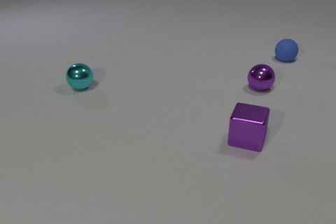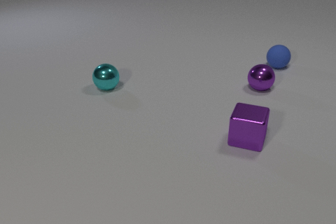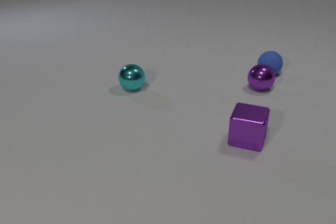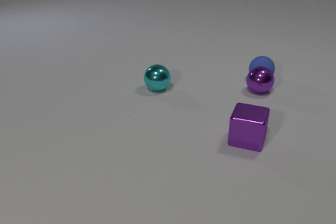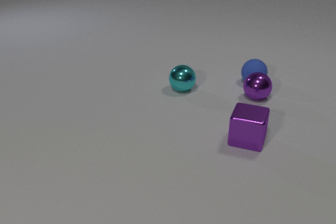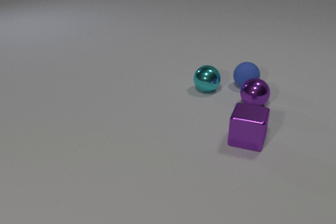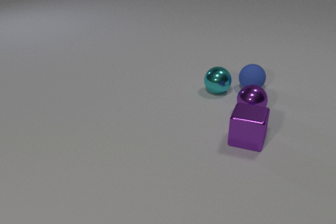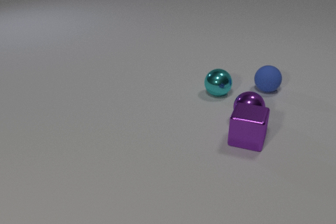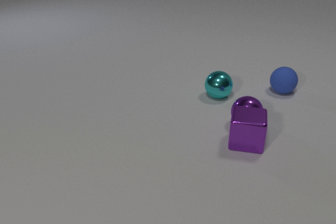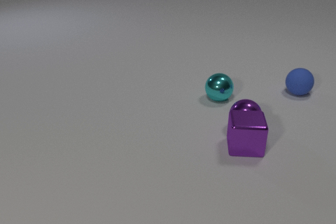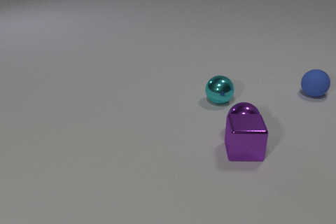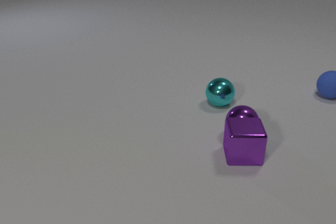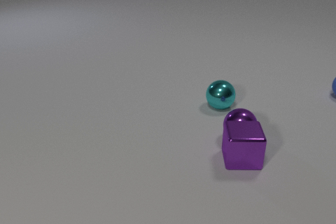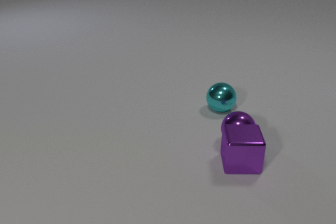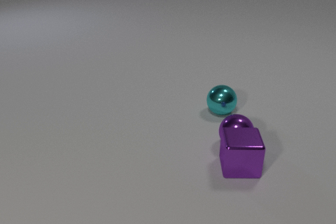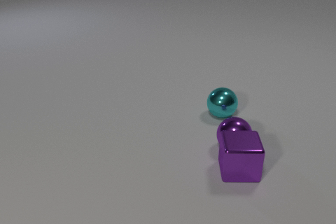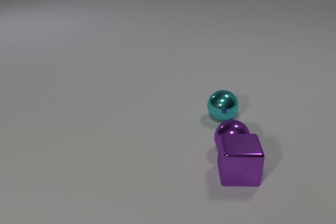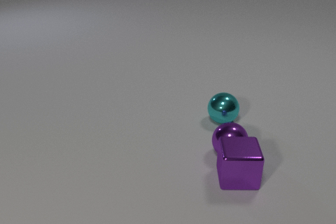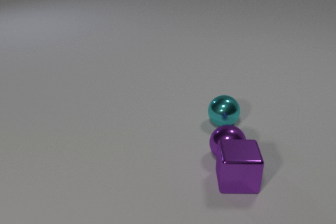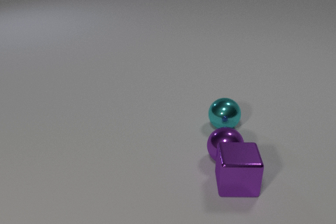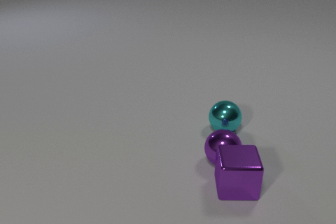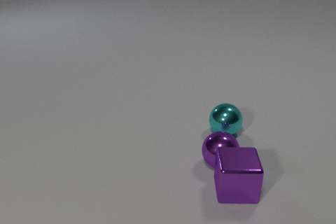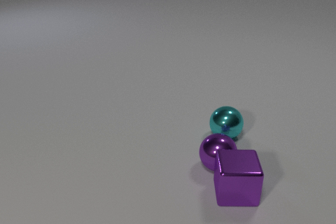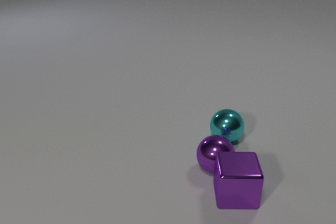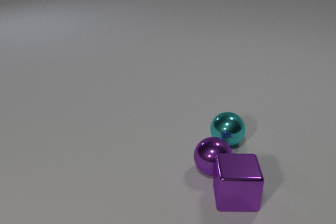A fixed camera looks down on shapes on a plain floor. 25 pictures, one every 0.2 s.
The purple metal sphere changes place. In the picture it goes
toward the camera.
The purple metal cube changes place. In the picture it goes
toward the camera.
0.0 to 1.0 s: The blue rubber sphere rolls toward the camera and to the left. The purple metal sphere rolls toward the camera. The cyan metal sphere rolls to the right. The blue rubber sphere and the purple metal sphere collide.
1.0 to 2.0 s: The blue rubber sphere rolls to the right. The purple metal sphere rolls toward the camera. The cyan metal sphere rolls toward the camera and to the right. The purple metal cube slides toward the camera, spins counterclockwise seen from above by about 15 degrees, its near face sliding to the right. The blue rubber sphere and the cyan metal sphere collide. The purple metal sphere and the purple metal cube collide.
2.0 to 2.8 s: The blue rubber sphere rolls to the right, leaves at the right edge. The purple metal sphere rolls toward the camera. The cyan metal sphere rolls toward the camera. The purple metal cube slides toward the camera.
2.8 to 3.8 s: The purple metal sphere rolls toward the camera. The cyan metal sphere rolls toward the camera. The purple metal cube slides toward the camera.
3.8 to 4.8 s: The purple metal sphere rolls toward the camera and to the left. The cyan metal sphere rolls toward the camera. The purple metal cube slides toward the camera.
How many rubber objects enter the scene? 0.
How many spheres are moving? 3.
What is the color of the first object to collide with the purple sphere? blue.
